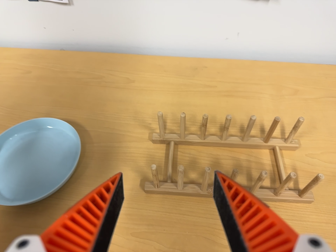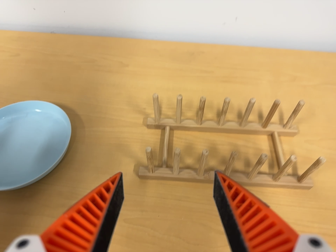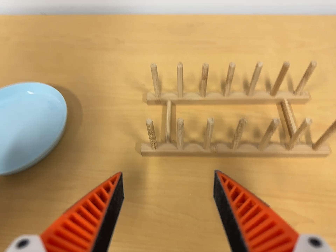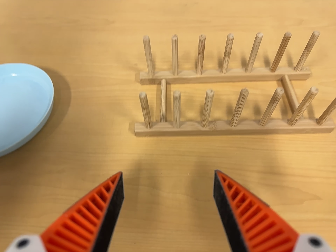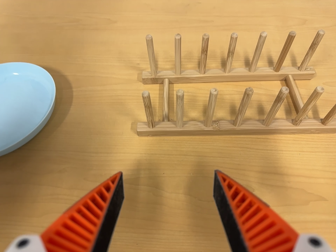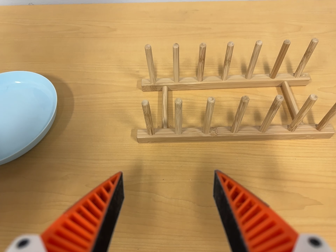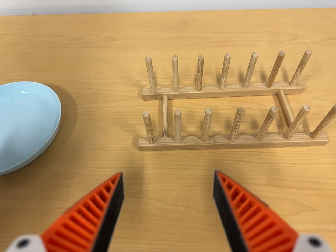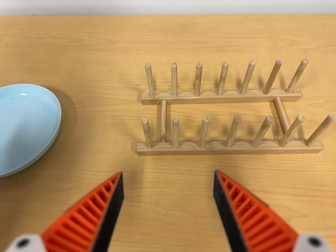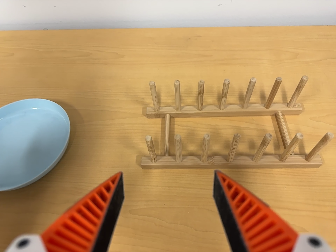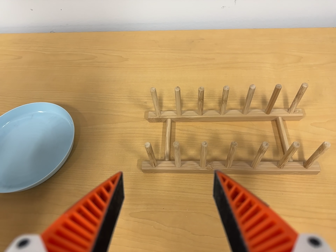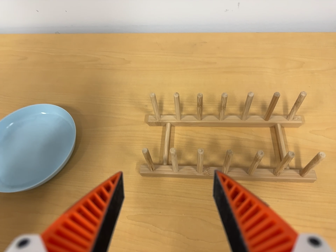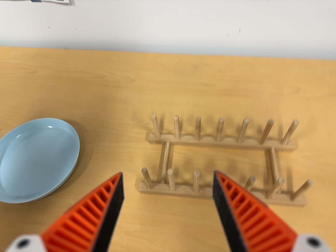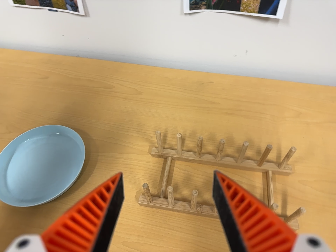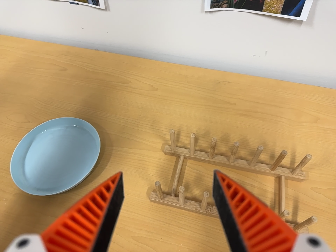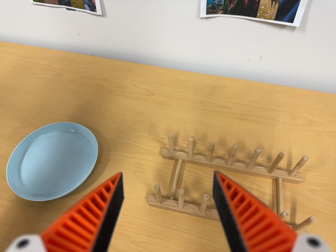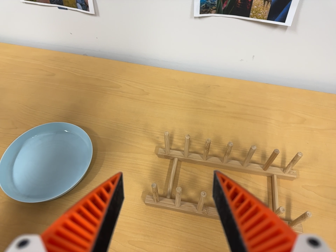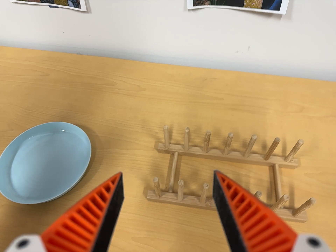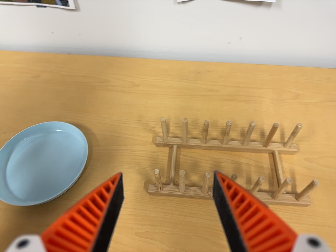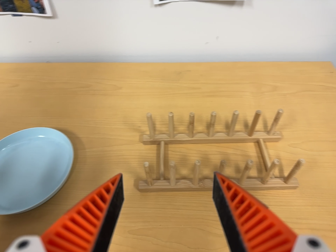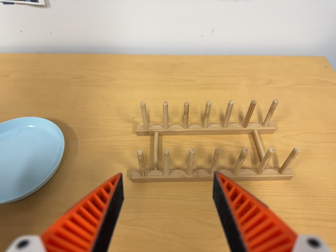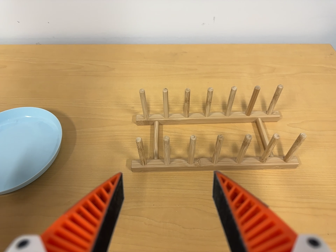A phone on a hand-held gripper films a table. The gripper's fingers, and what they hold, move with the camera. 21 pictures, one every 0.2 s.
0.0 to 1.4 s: The camera travels toward the bottom of its view and forward, about 7 cm, so close, fixed things drift upward.
1.4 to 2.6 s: The camera travels toward the top of its view and backward, about 14 cm, so close, fixed things drift downward. It rolls about its line of sight by about 10 degrees, and the scene rotates clockwise.
2.6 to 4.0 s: The camera pans to its right by about 10 degrees. It travels toward the bottom of its view, about 12 cm, so close, fixed things drift upward. It rolls about its line of sight by about 10 degrees, and the scene rotates counterclockwise.
The film runs backward here.
